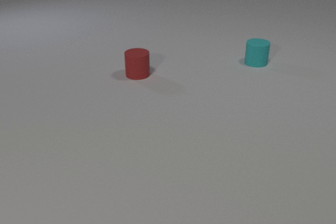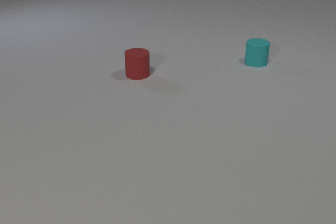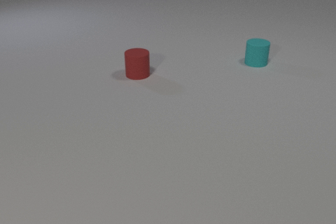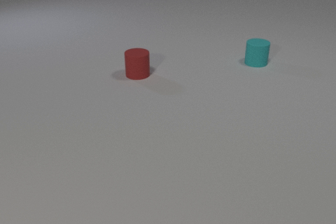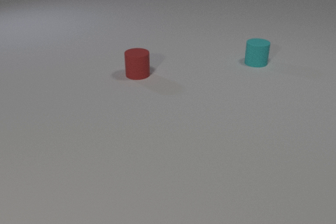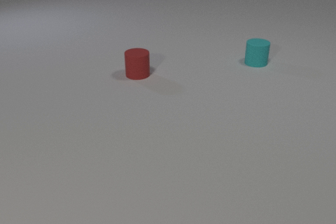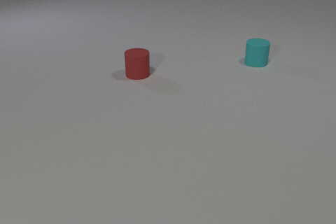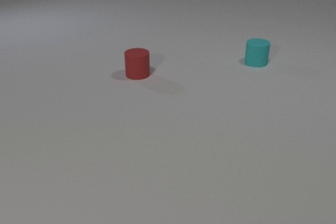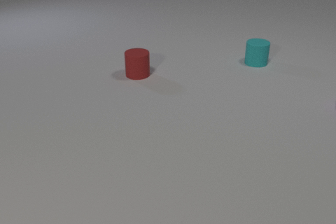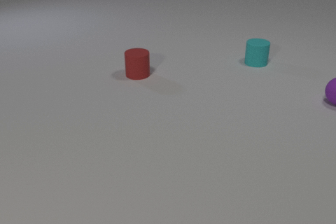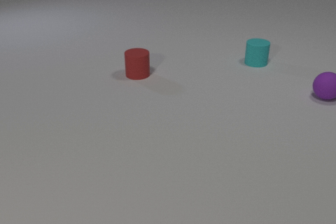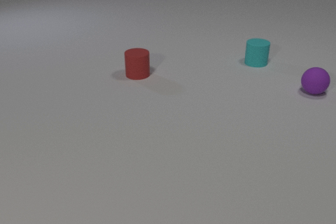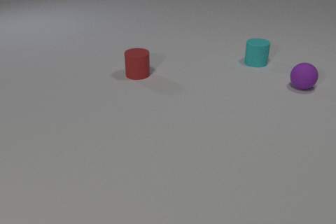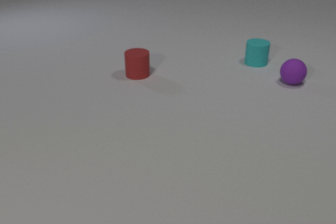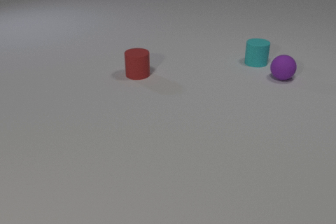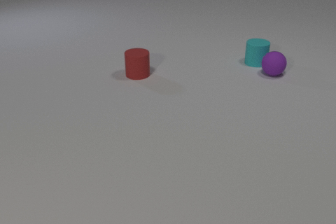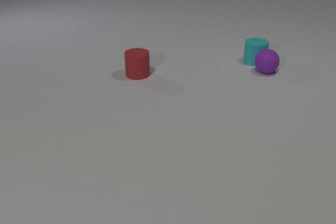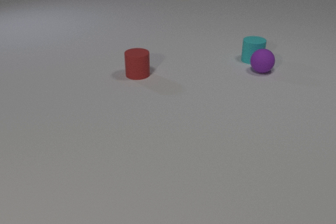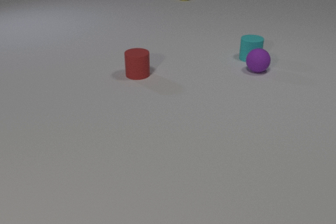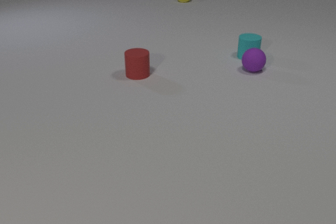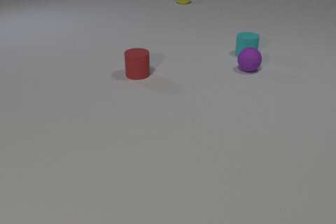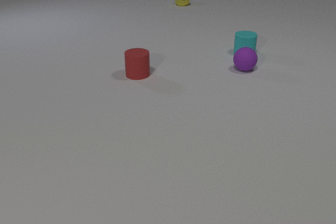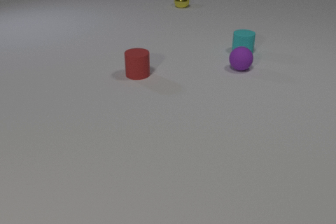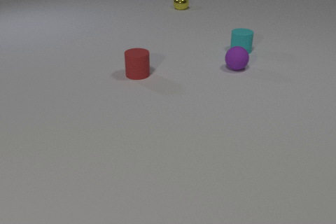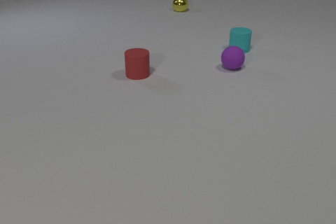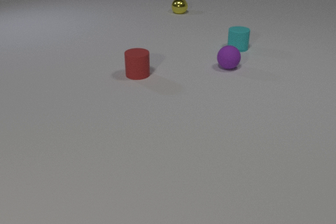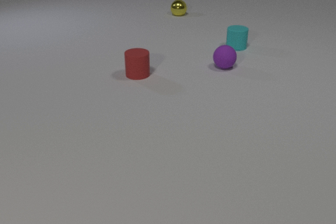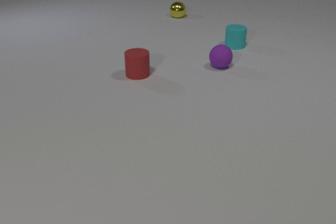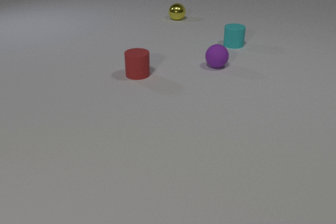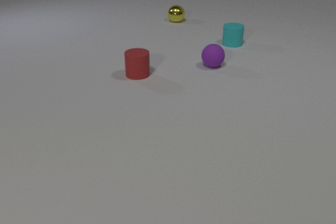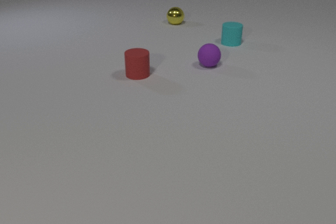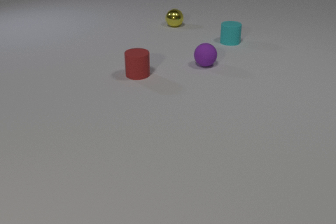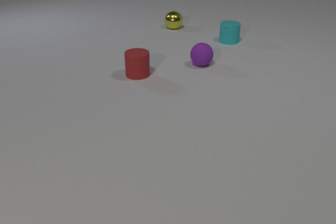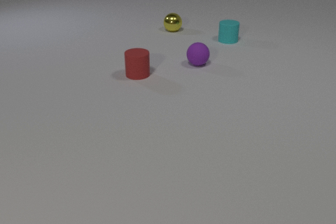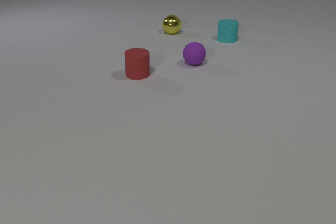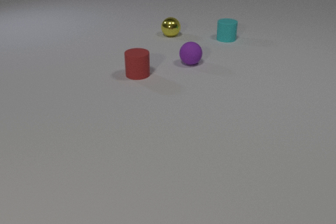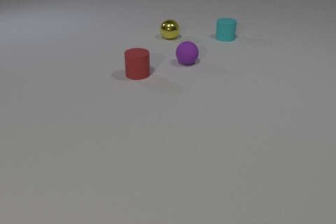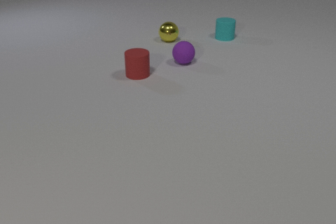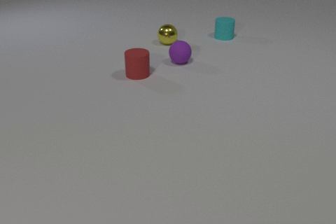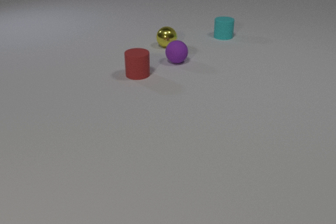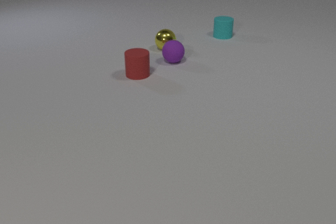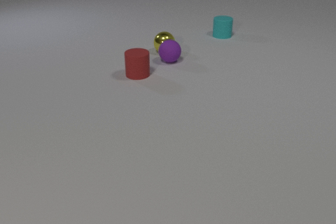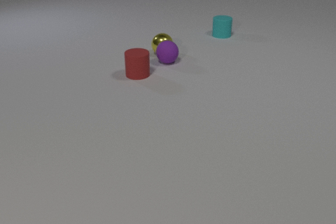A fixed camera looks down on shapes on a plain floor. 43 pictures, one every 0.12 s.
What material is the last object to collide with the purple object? metal.
What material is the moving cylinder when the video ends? rubber.
What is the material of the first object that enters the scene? rubber.
0.00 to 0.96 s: Next to nothing moves.
0.96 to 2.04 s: The purple rubber sphere comes in at the right edge, rolls to the left and away from the camera. The cyan rubber cylinder slides away from the camera. The purple rubber sphere and the cyan rubber cylinder collide.
2.04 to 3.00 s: The purple rubber sphere rolls to the left. The cyan rubber cylinder slides away from the camera and to the left. The yellow metal sphere rolls toward the camera.
3.00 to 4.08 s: The purple rubber sphere rolls to the left. The cyan rubber cylinder slides away from the camera and to the left. The yellow metal sphere rolls toward the camera.
4.08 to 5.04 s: The purple rubber sphere rolls to the left. The cyan rubber cylinder slides away from the camera and to the left. The yellow metal sphere rolls toward the camera. The purple rubber sphere and the yellow metal sphere collide.
